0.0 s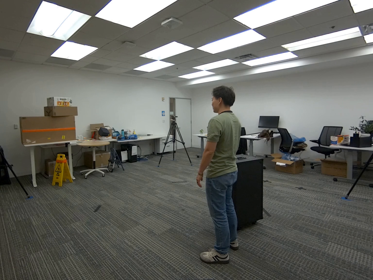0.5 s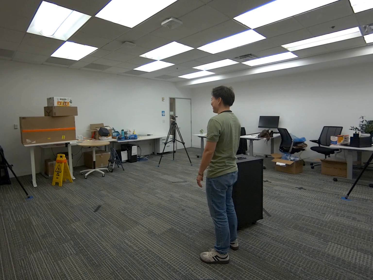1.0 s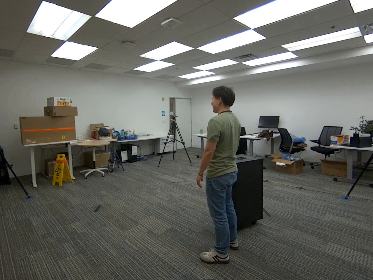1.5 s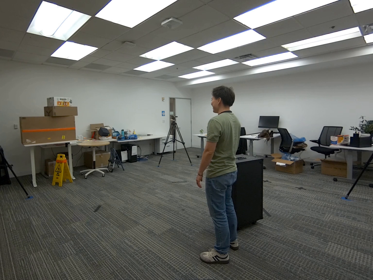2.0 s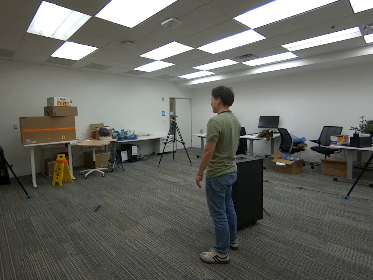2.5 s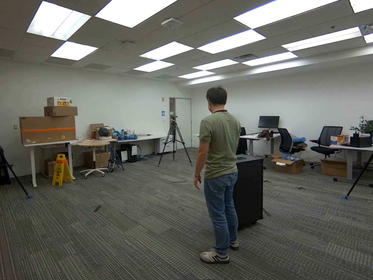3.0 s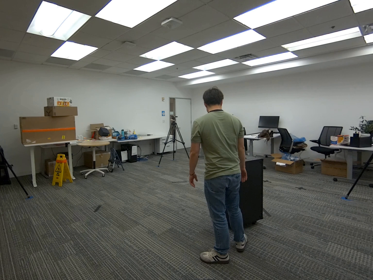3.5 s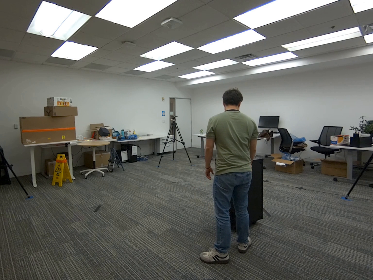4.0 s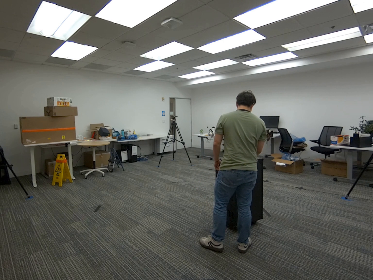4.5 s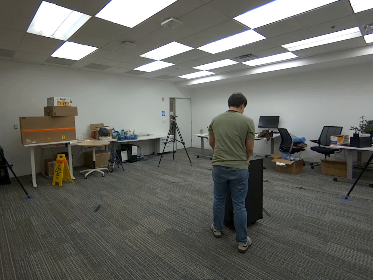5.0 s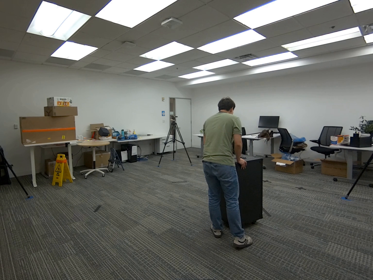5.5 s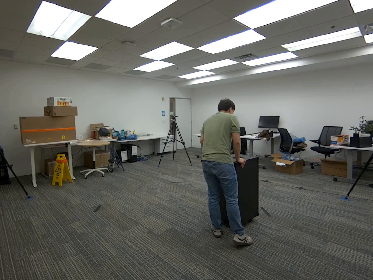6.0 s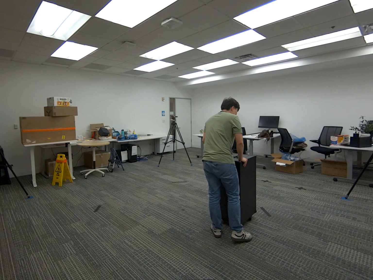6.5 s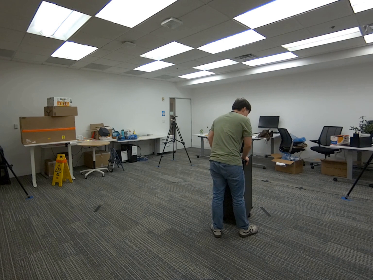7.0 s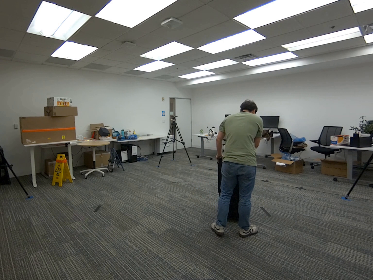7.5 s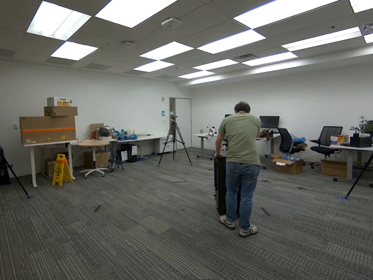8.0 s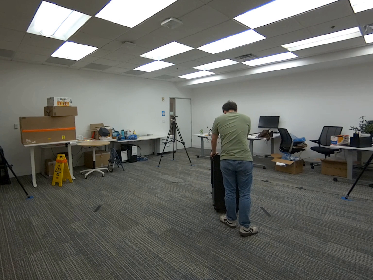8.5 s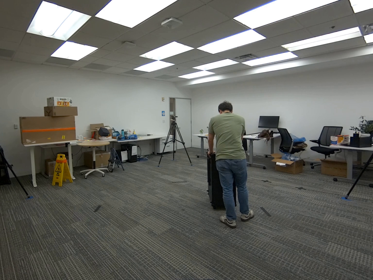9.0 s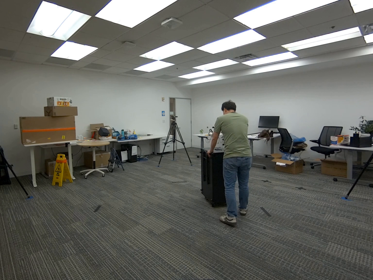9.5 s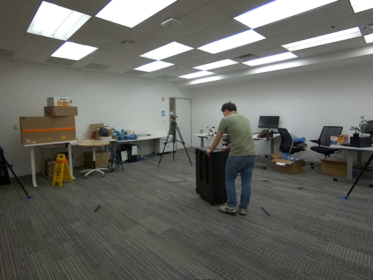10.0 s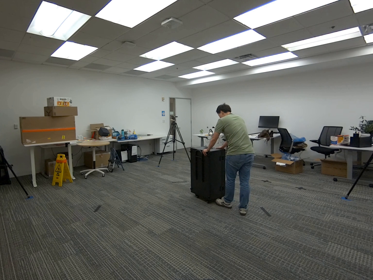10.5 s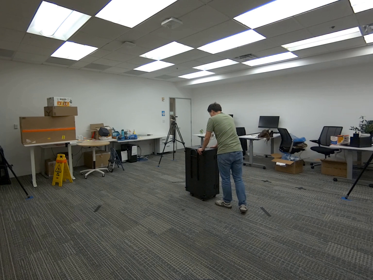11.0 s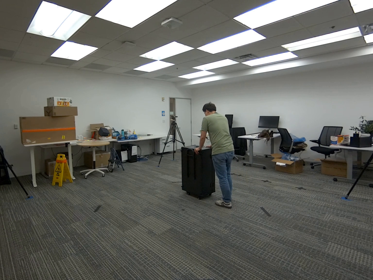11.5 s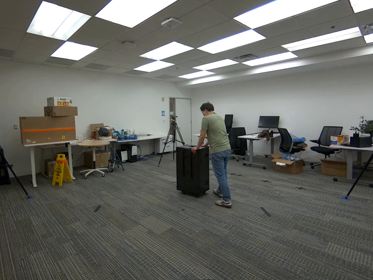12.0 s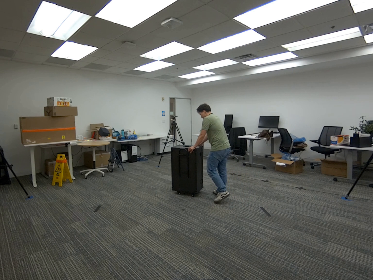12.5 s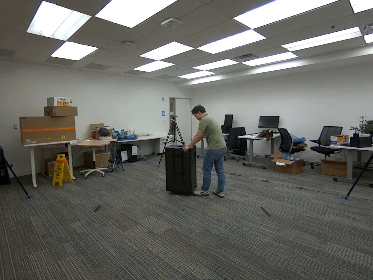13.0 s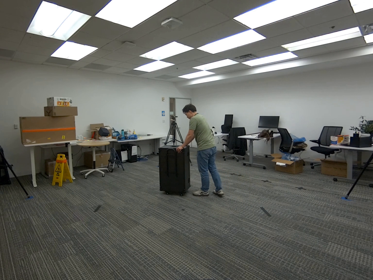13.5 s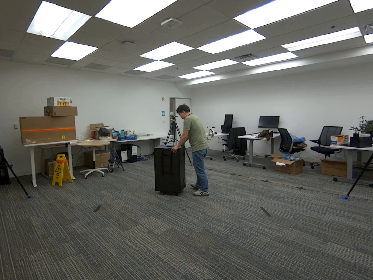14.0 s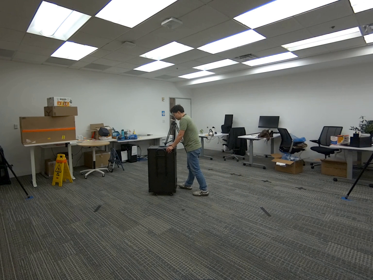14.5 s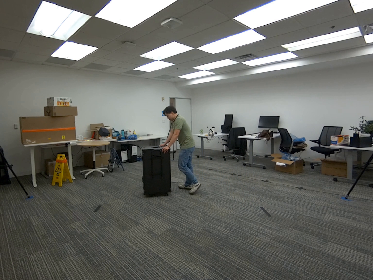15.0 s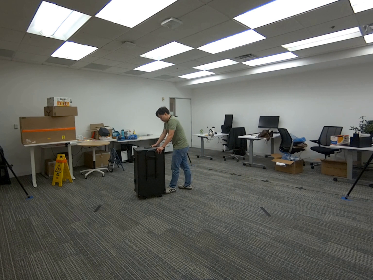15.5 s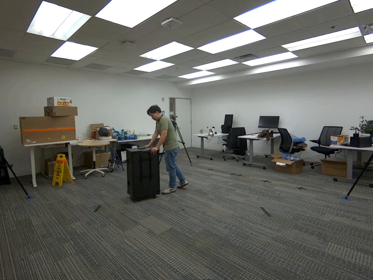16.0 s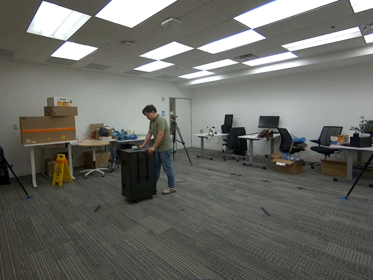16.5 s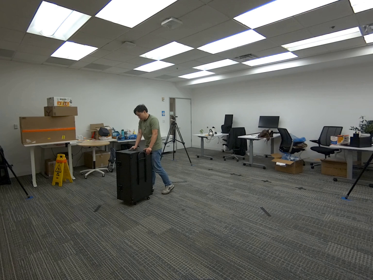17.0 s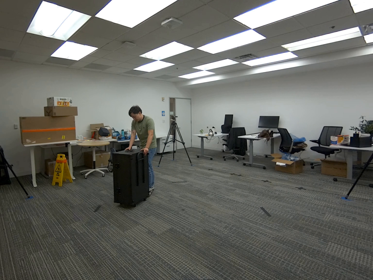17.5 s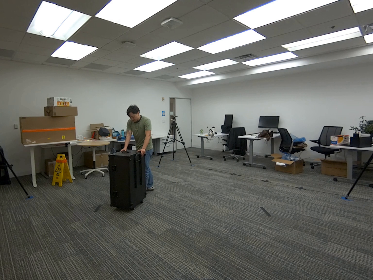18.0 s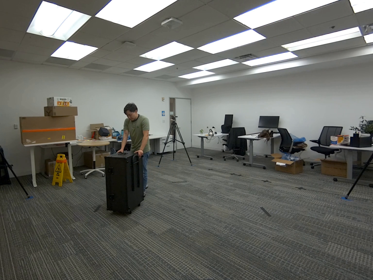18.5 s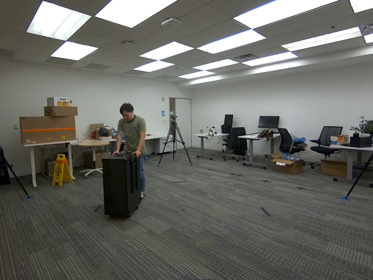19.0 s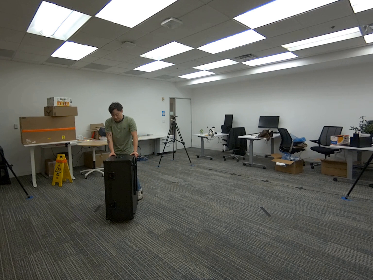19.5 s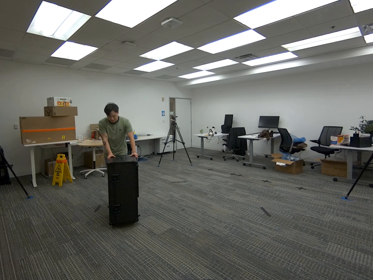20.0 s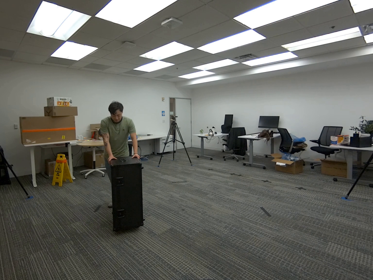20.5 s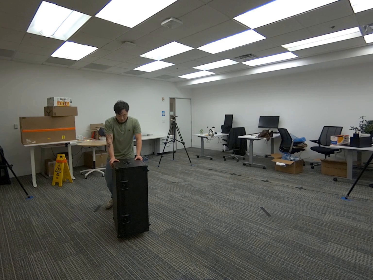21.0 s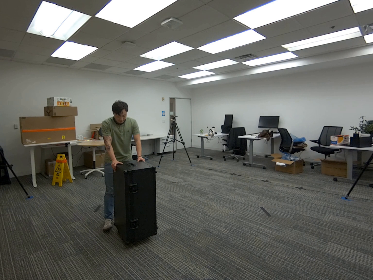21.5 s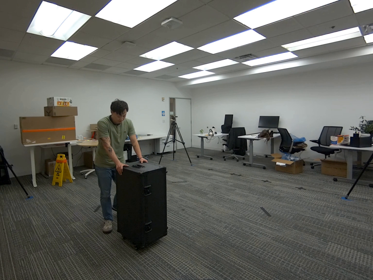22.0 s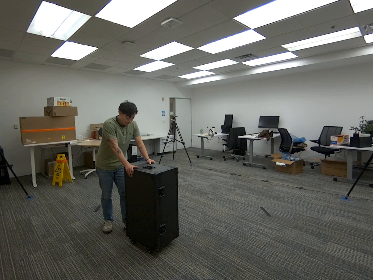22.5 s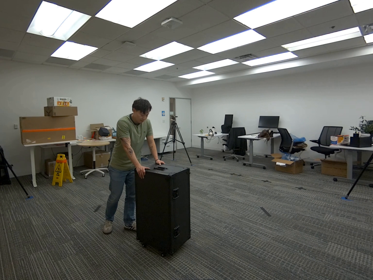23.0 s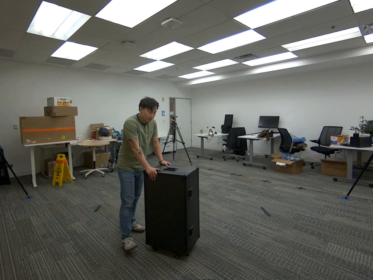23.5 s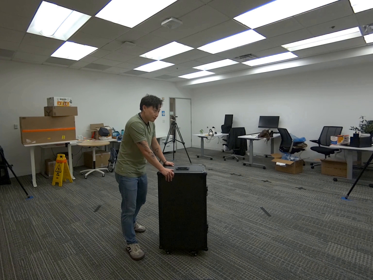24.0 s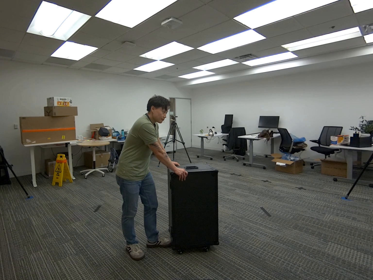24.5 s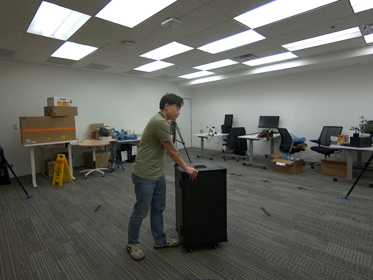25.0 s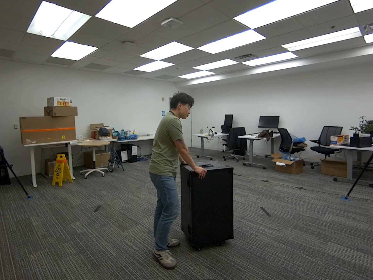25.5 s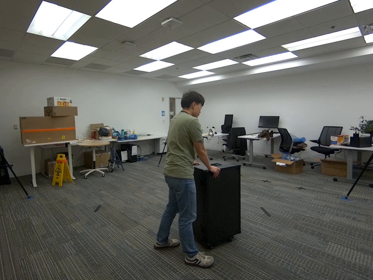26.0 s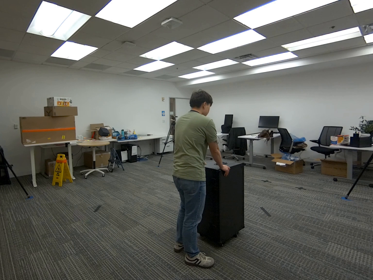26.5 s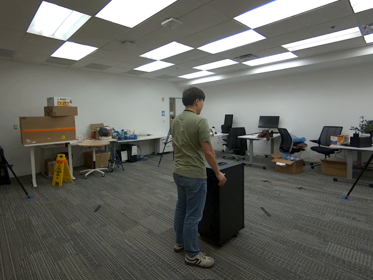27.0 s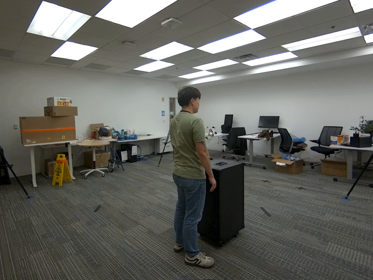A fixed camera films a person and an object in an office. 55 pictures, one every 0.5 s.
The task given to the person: Walk over to the G1 box and push the G1 box away from you around the bounding area.
